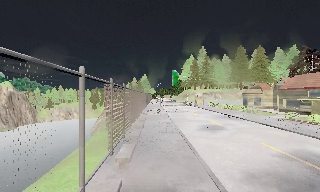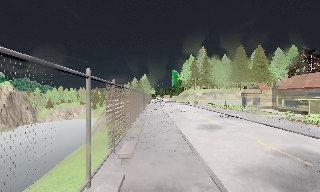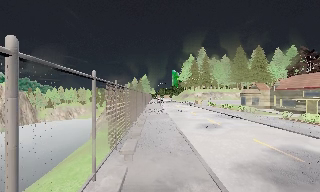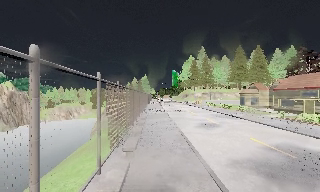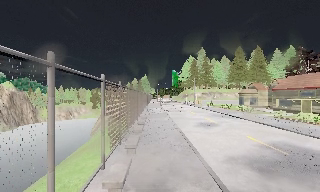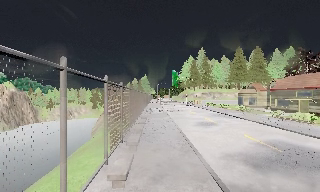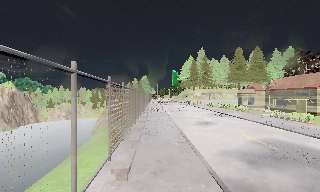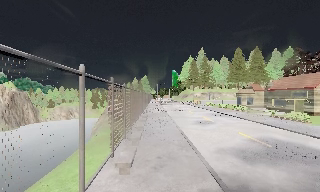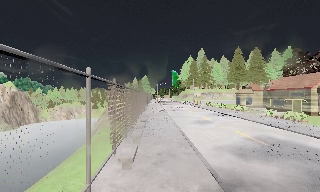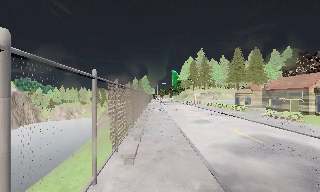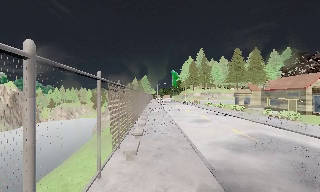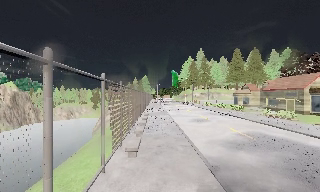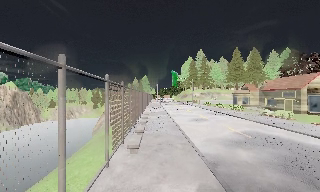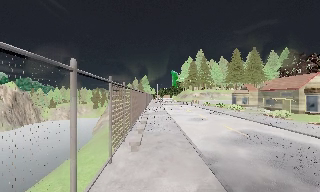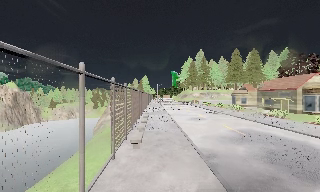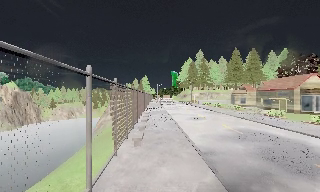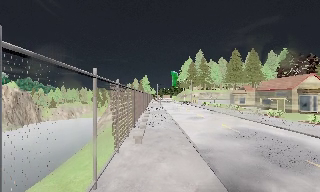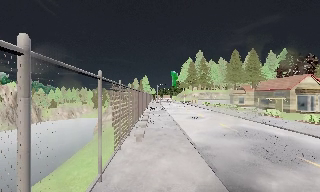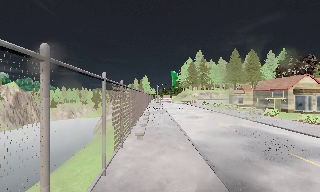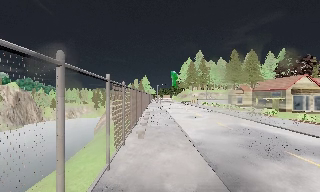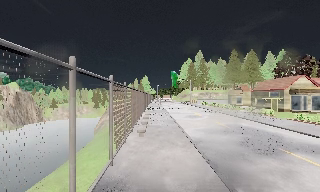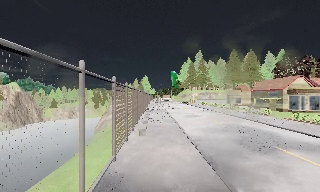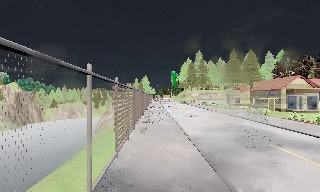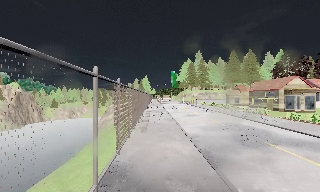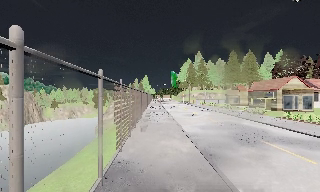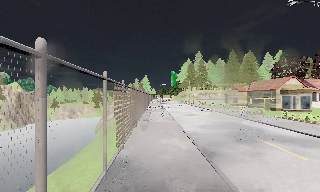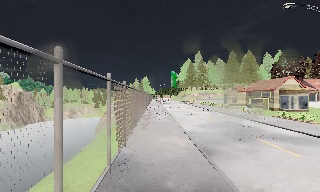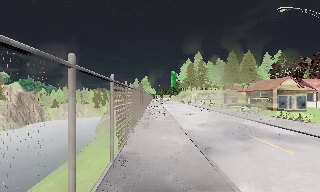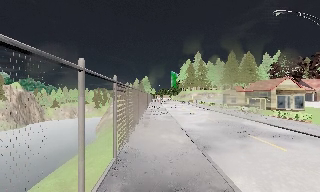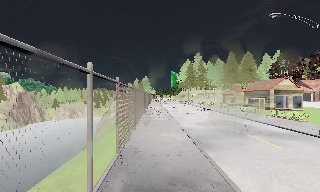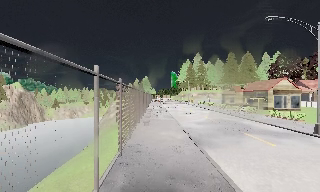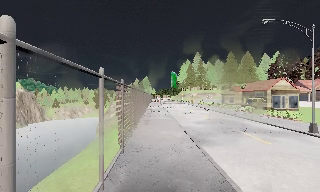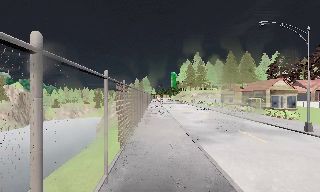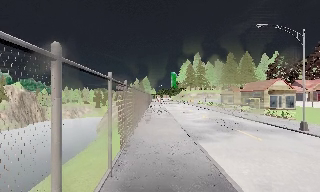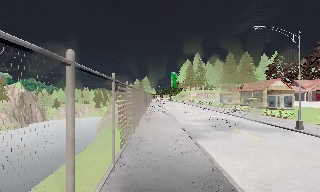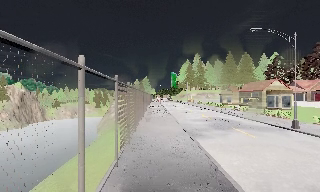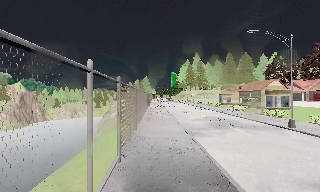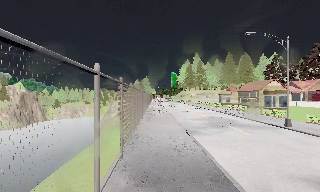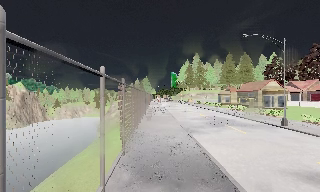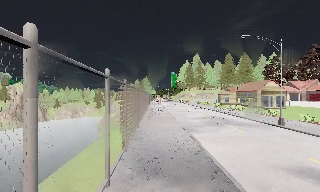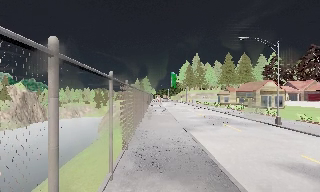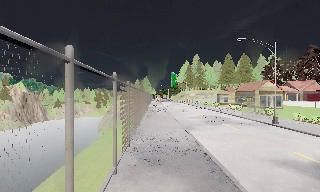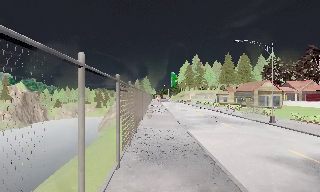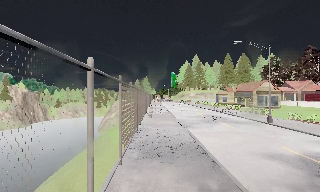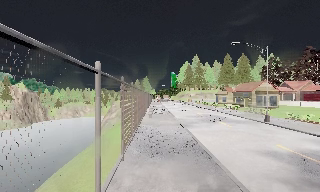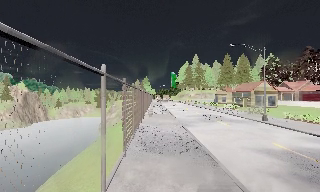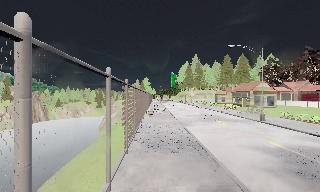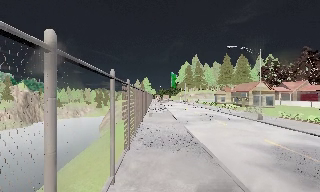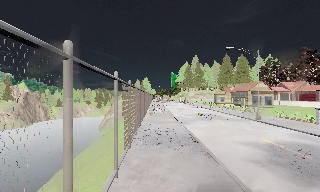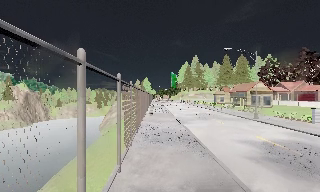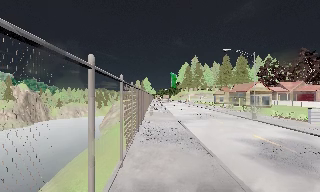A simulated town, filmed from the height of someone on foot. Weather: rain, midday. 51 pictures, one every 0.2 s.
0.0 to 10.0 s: The camera travels backward, about 18 m, so what stands in front gets smaller.
The film runs backward here.
